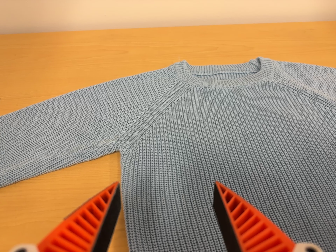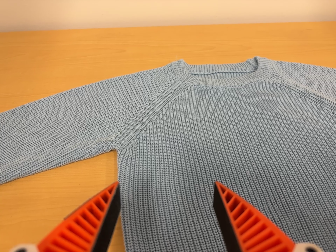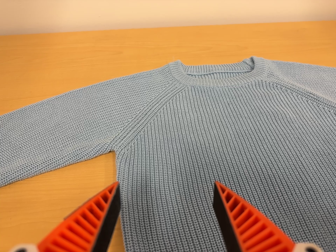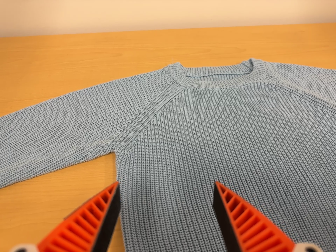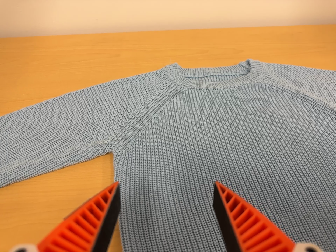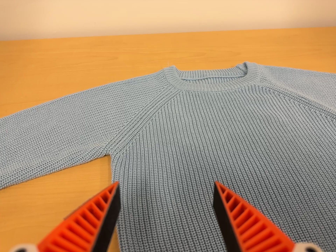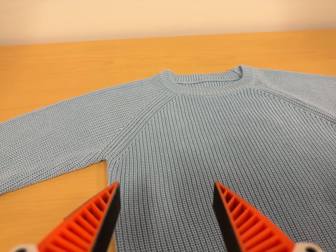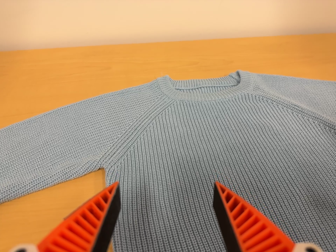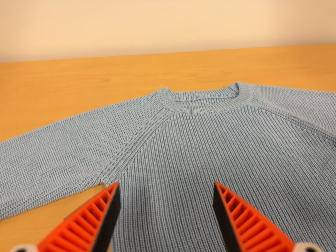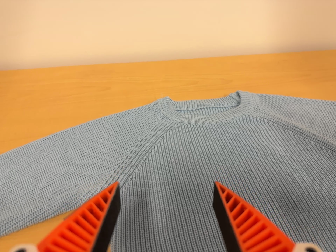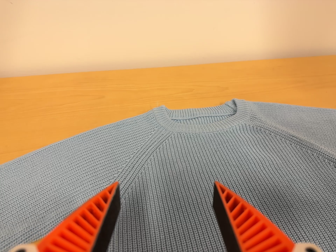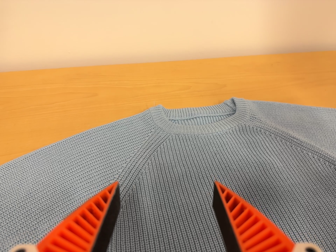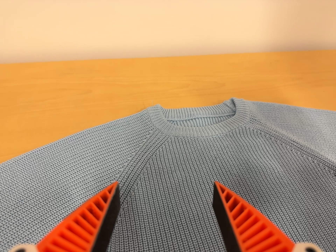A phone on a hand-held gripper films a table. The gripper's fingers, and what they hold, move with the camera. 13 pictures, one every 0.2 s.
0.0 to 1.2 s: The camera shifts only a little, or ends up much as it began.
1.2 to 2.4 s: The camera travels toward the top of its view, forward and to its left, about 12 cm, so close, fixed things drift downward.
The film runs backward here.
